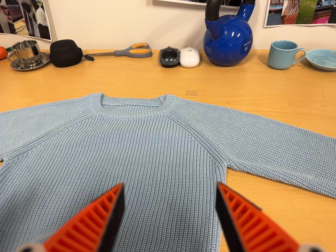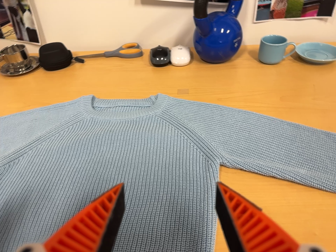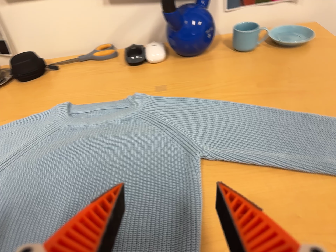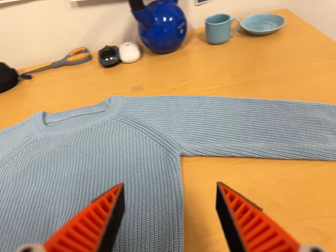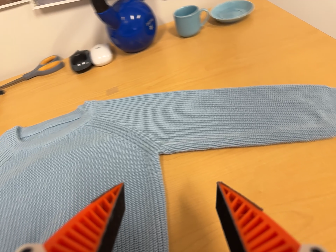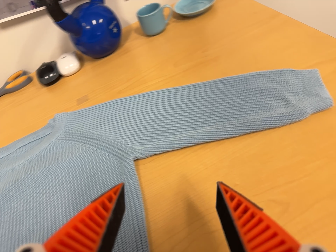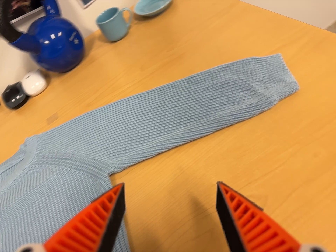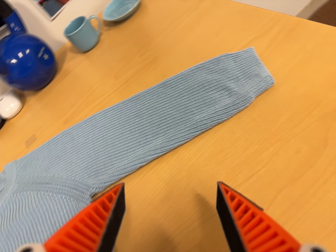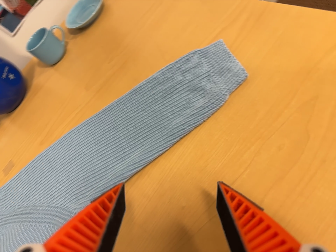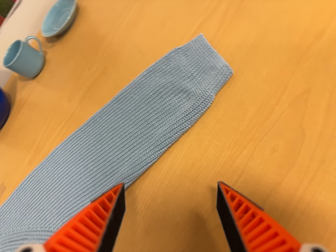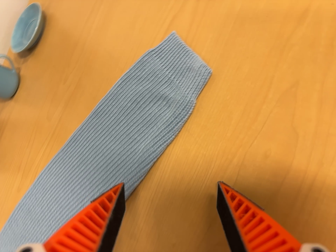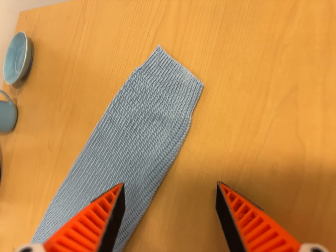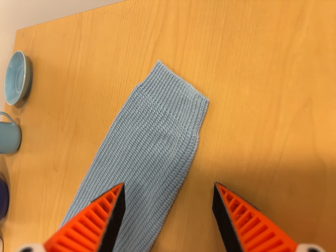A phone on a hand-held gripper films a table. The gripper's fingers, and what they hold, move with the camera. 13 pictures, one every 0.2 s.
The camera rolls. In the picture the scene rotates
counterclockwise.
0.0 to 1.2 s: The scene slides to the left, as the camera pans about 10 degrees to its right. It travels to its right, about 14 cm, so close, fixed things drift to the left. It rolls about its line of sight by about 40 degrees, and the scene rotates counterclockwise.
1.2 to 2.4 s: The camera travels toward the top of its view, forward and to its right, about 20 cm. Its aim tips toward the bottom of its view by about 10 degrees. It rolls about its line of sight by about 45 degrees, and the scene rotates counterclockwise.
The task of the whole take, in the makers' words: right arm across.
The film runs forward here.
